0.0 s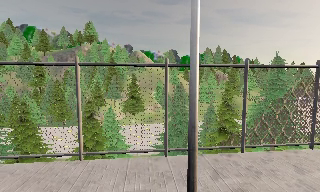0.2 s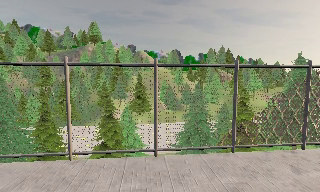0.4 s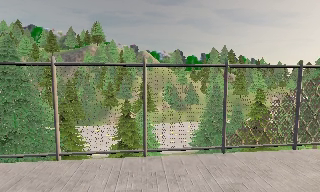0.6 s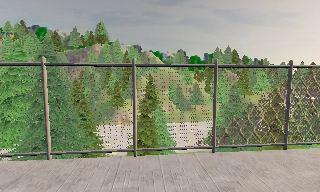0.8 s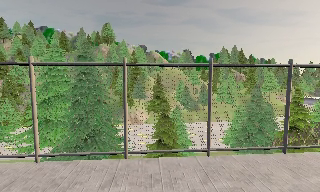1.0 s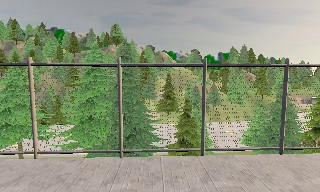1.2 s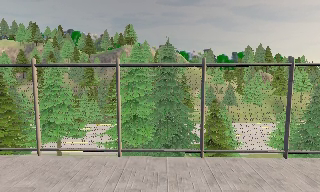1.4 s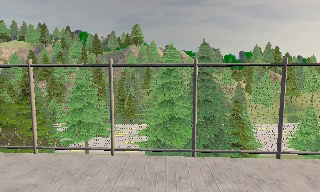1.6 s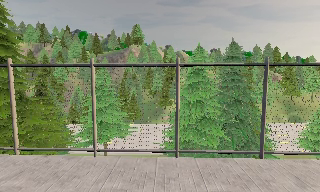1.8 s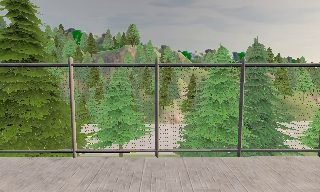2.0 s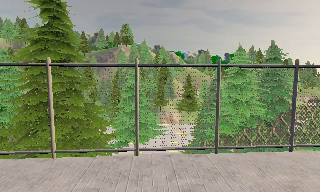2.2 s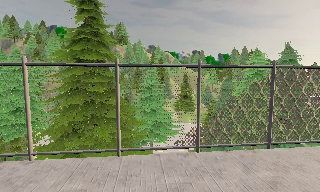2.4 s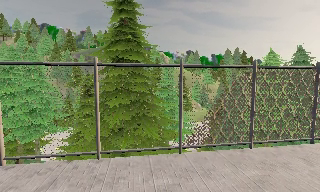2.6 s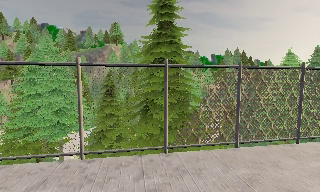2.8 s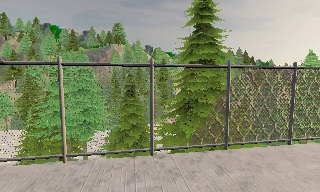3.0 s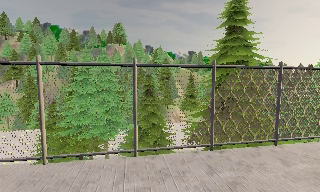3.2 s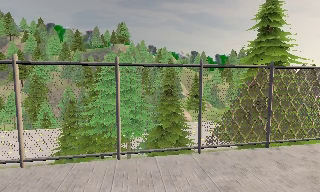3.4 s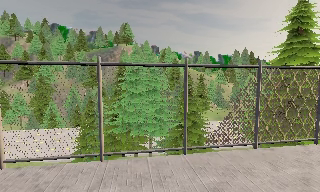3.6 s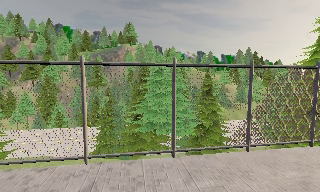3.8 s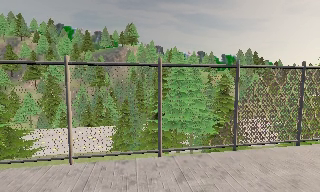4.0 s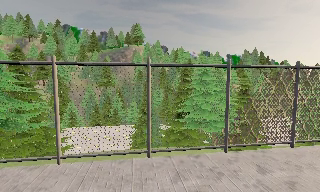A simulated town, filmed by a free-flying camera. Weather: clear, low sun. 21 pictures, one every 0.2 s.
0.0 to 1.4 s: The camera travels to its left, about 17 m, so close, fixed things drift to the right.
1.4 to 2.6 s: The camera pans to its right, which is clockwise from overhead, by about 10 degrees. It travels to its left, about 14 m, so close, fixed things drift to the right.
2.6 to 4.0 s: The camera travels to its left, about 16 m, so close, fixed things drift to the right.
The film runs forward here.
